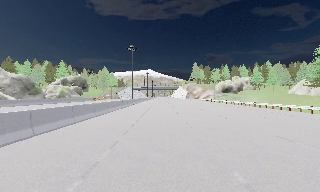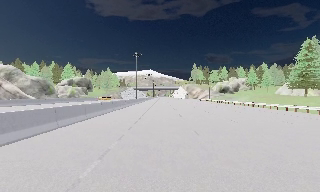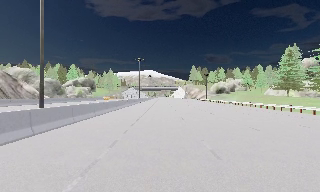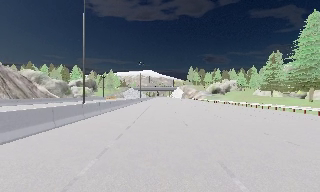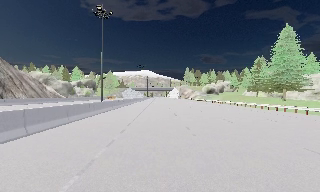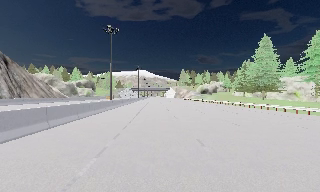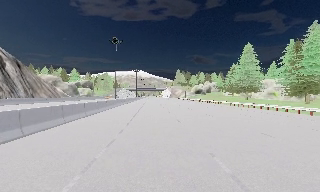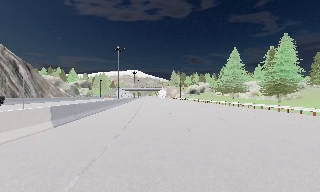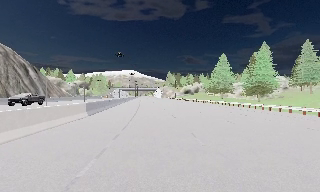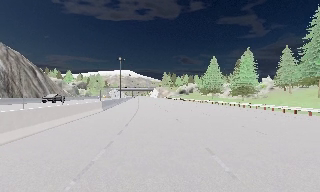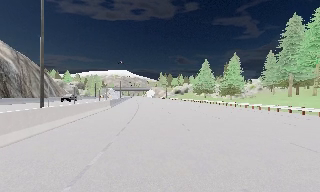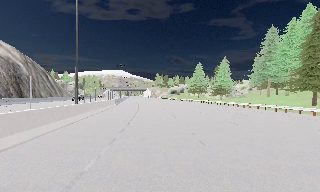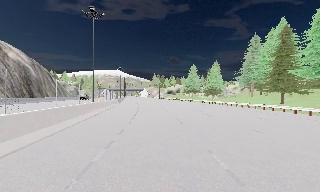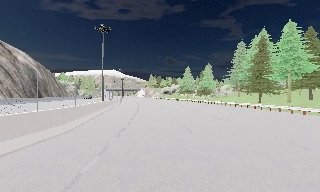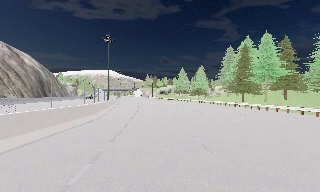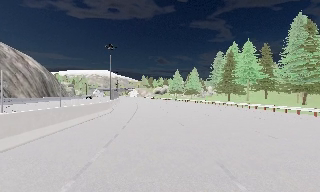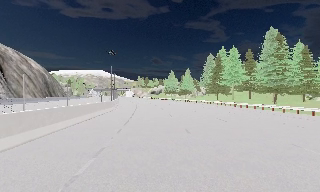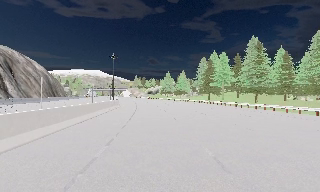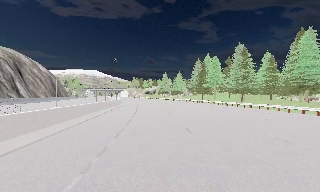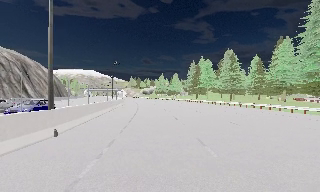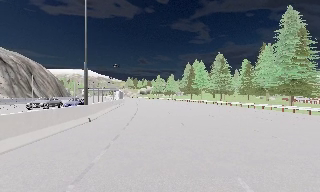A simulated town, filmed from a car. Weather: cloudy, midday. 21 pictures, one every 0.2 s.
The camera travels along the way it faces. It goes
backward.
0.0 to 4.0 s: The camera pans to its right, which is clockwise from overhead, by about 20 degrees. It travels backward, about 95 m, so what stands in front gets smaller.
The film runs backward here.
